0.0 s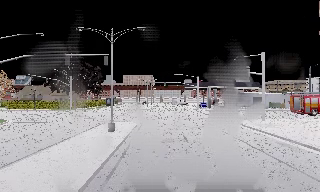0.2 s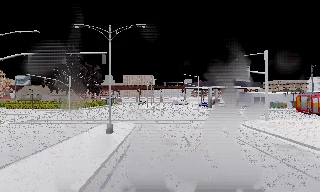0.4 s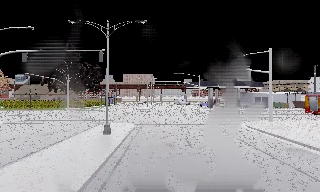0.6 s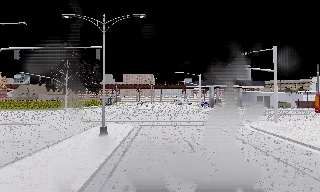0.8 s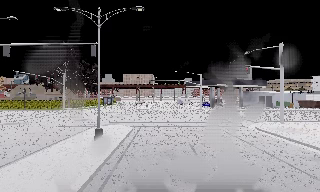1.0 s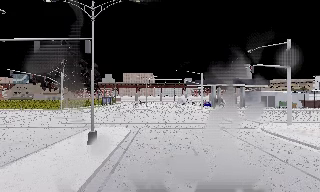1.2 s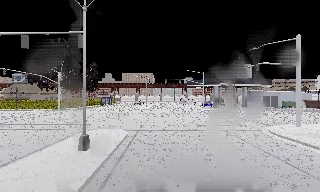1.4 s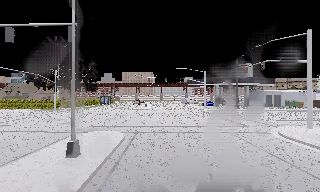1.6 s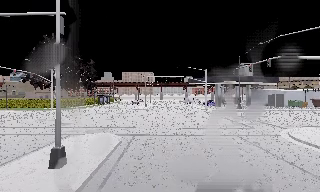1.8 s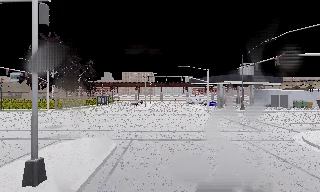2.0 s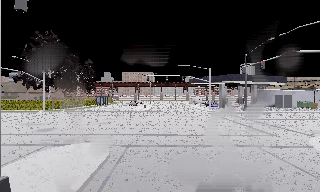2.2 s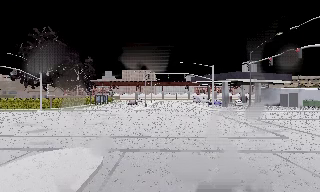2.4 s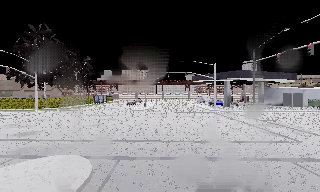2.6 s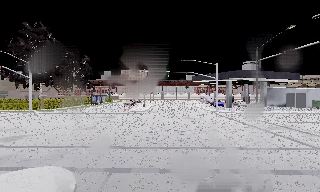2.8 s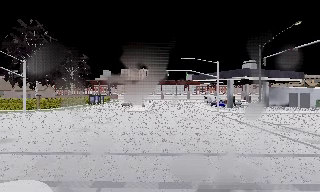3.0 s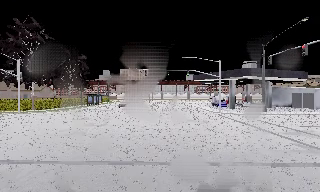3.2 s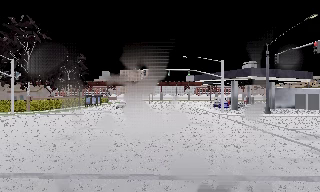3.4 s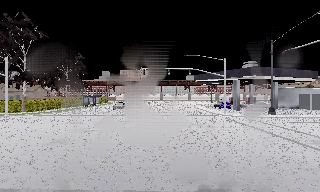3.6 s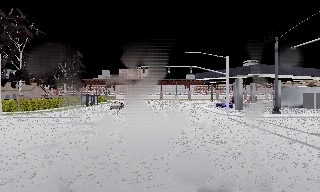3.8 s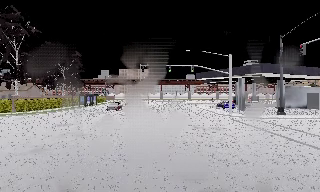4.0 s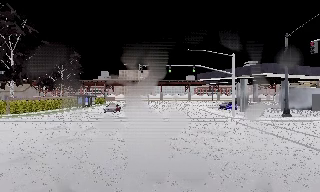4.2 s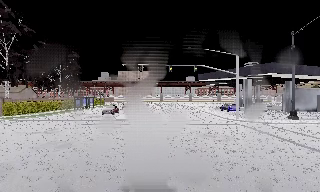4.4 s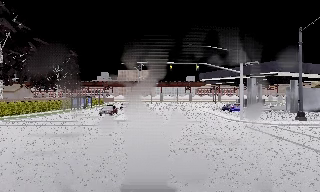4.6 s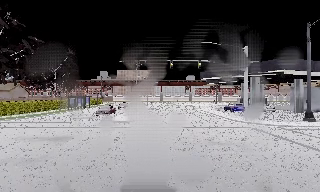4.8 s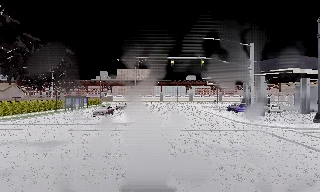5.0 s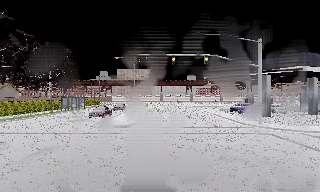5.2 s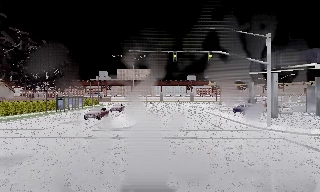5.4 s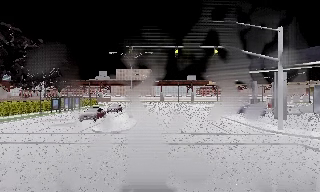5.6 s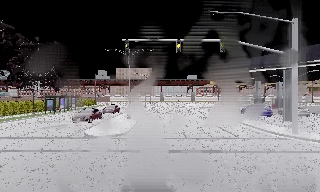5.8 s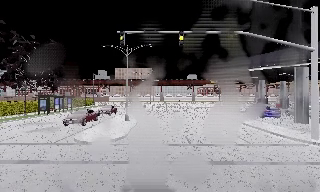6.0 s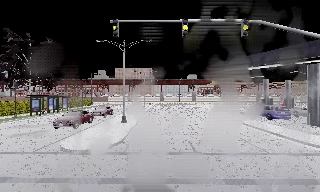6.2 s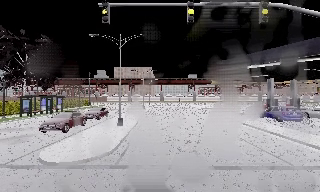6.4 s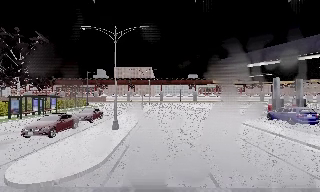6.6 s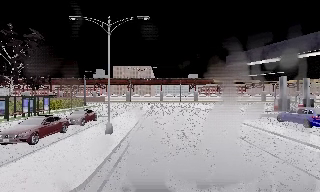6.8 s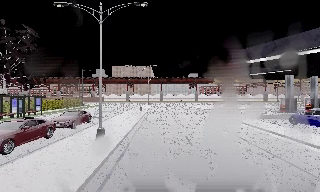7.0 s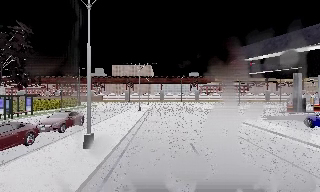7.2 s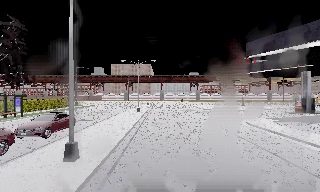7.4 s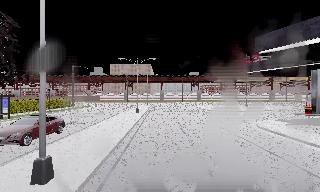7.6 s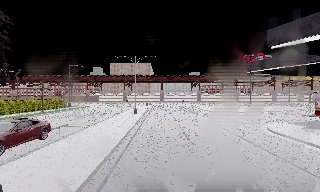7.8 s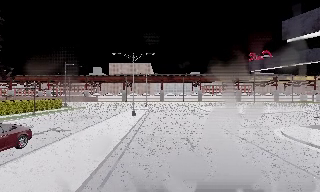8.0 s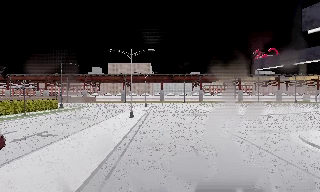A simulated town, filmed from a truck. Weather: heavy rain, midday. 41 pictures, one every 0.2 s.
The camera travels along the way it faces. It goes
forward.
0.0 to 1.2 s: The camera travels forward, about 4.5 m, so what stands in front looms larger. It gains speed.
1.2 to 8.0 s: The camera travels forward, about 40 m, so what stands in front looms larger.
The film runs forward here.
